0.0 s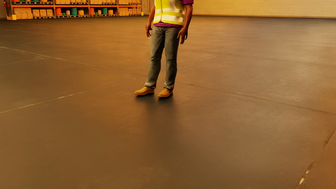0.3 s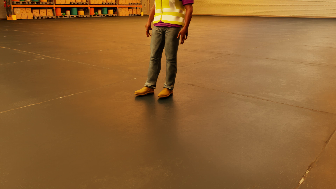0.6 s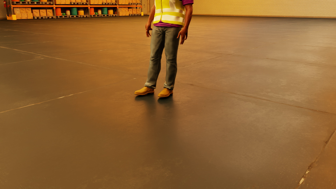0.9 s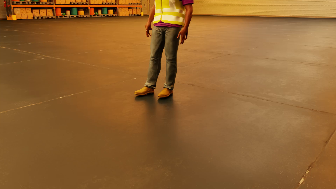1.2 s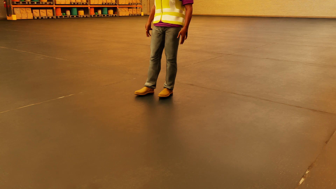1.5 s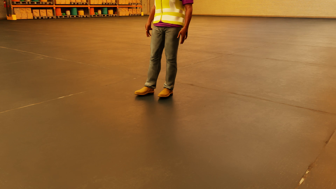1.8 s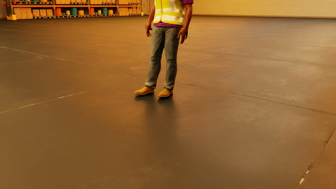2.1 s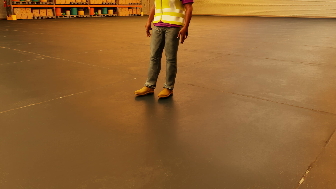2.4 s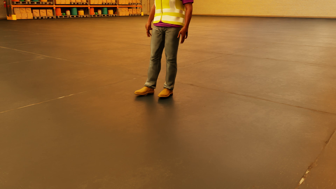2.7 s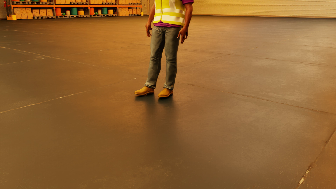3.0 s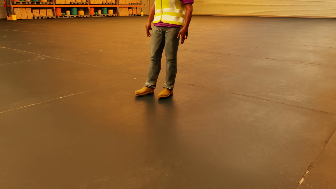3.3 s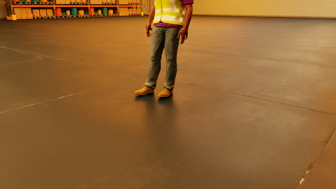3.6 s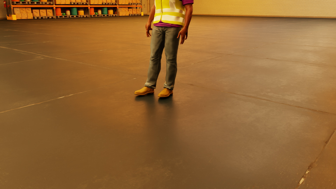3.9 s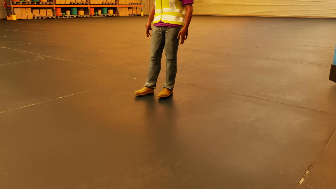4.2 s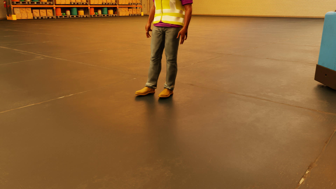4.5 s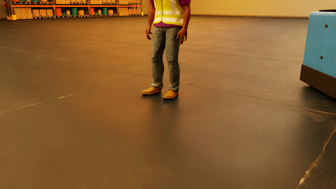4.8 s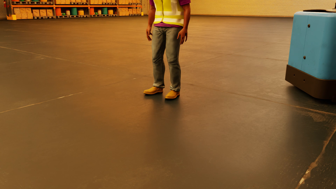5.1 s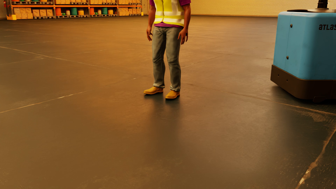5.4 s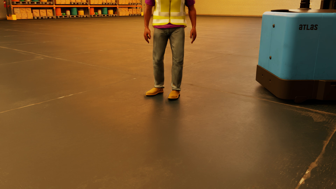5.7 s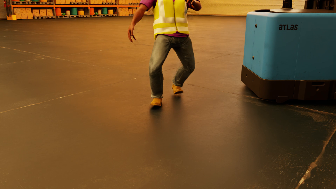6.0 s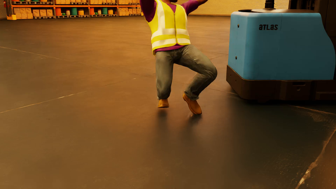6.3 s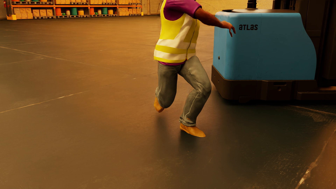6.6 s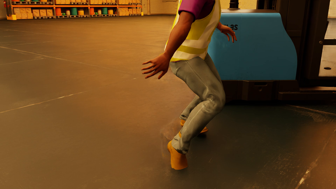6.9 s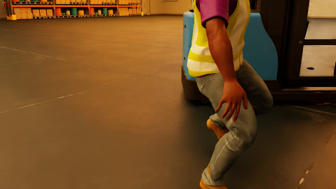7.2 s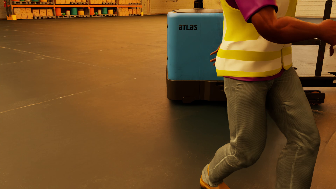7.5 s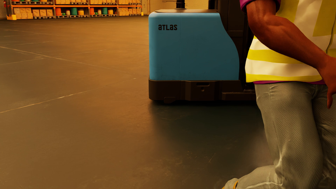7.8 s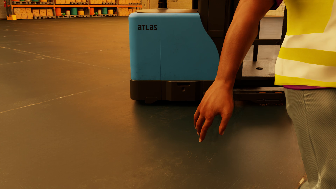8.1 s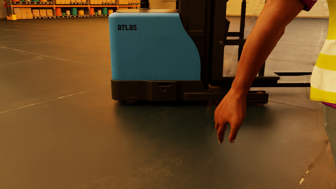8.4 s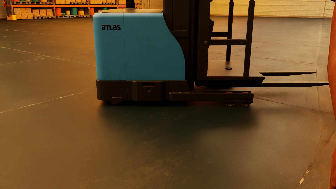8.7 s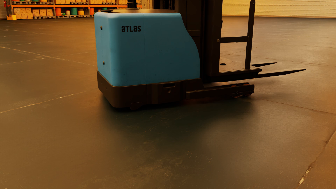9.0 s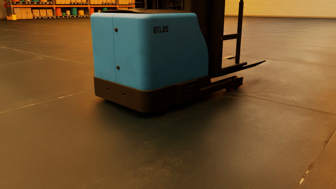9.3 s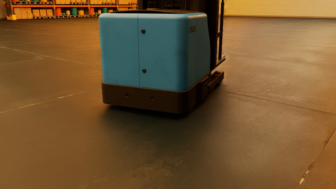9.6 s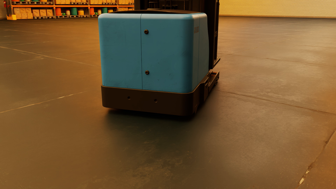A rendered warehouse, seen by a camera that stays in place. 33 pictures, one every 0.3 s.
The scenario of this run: Near miss between a forklift and a person.
